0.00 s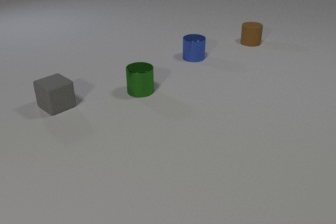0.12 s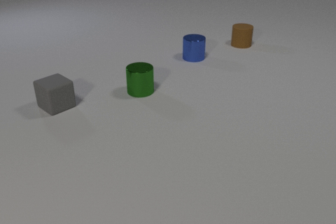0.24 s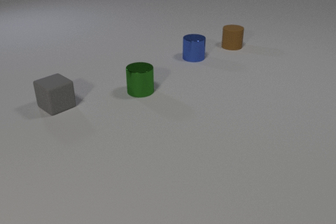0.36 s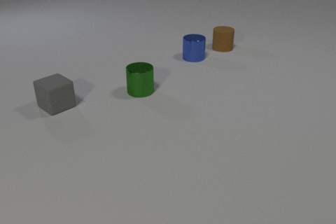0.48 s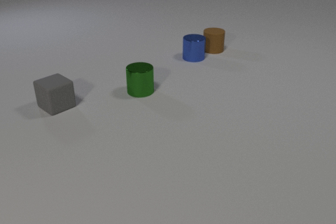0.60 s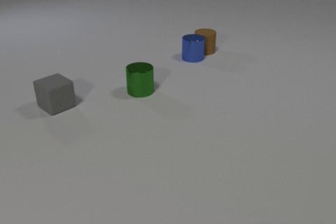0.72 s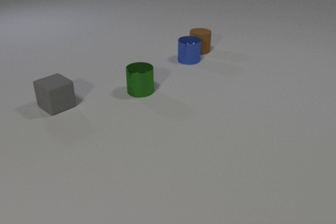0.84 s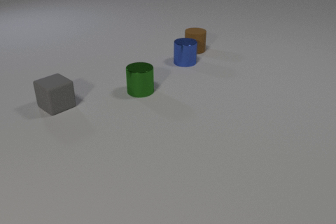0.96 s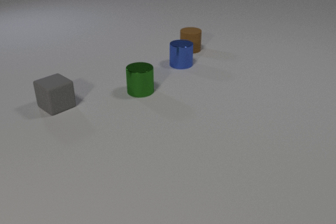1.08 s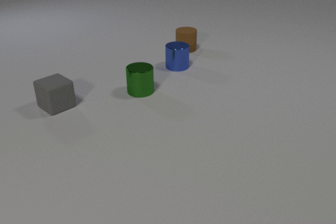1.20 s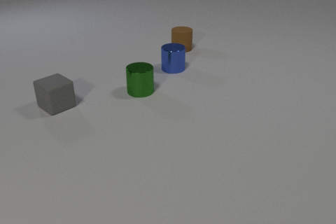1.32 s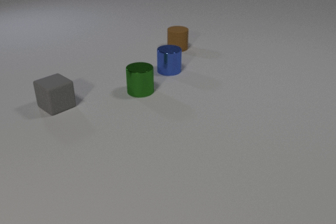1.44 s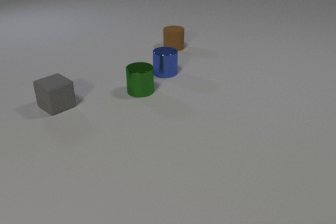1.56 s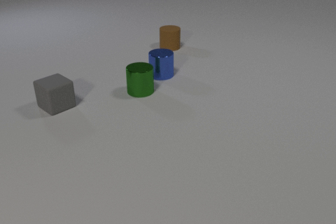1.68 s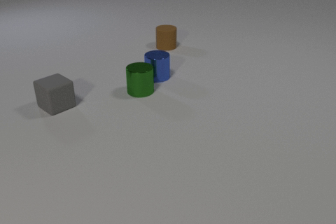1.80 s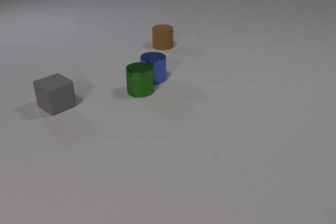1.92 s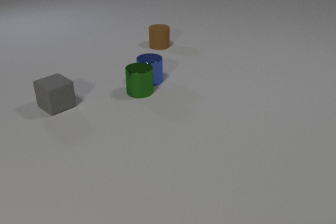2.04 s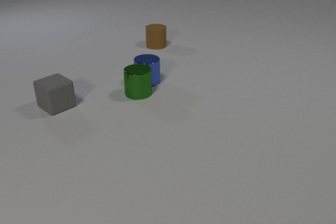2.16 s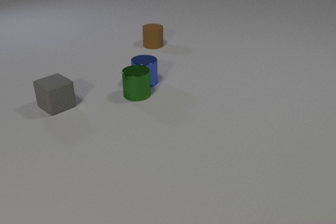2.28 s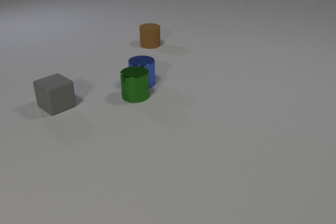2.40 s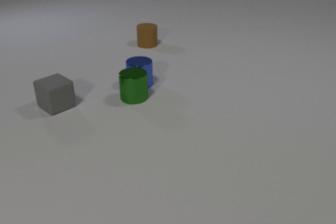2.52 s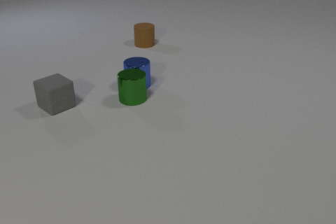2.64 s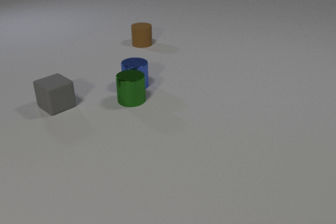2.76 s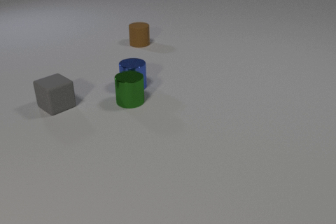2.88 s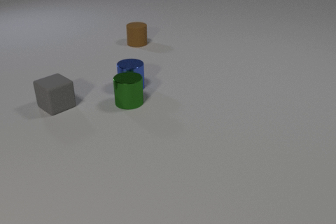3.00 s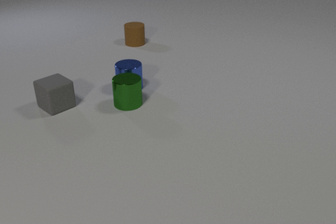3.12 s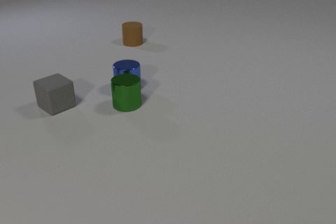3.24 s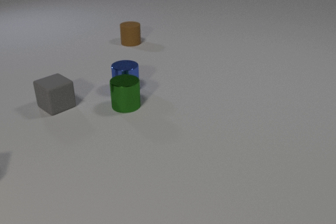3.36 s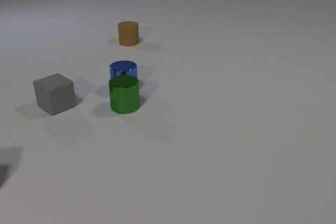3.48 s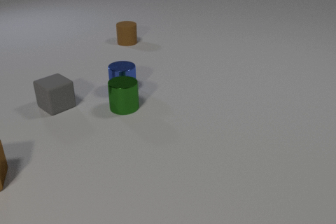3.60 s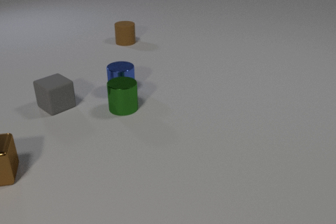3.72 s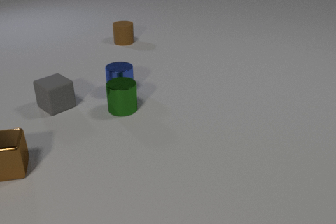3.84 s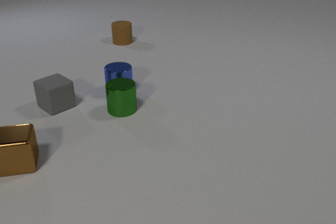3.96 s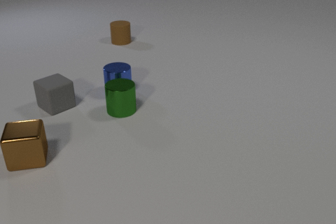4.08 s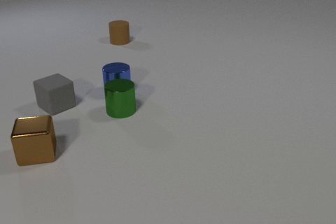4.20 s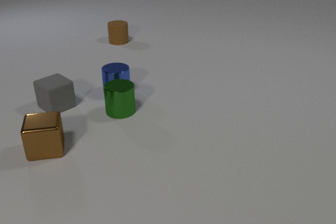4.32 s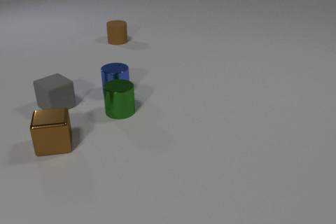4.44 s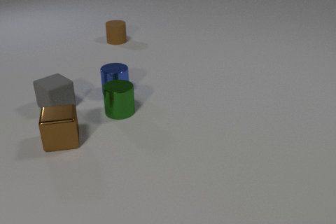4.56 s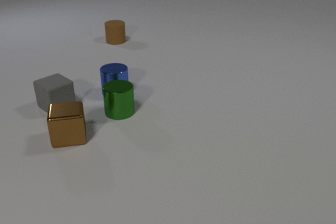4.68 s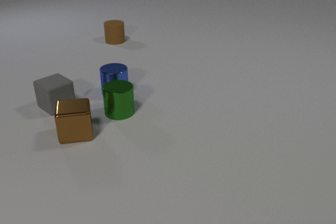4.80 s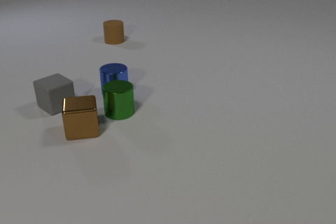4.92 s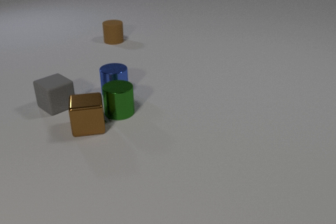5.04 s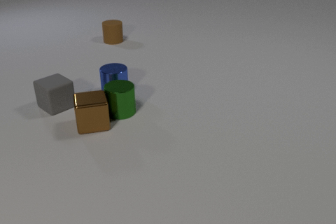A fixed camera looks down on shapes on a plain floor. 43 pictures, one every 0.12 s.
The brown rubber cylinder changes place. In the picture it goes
to the left.
0.00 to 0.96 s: The brown rubber cylinder slides to the left and toward the camera. The blue metal cylinder slides toward the camera and to the left. The brown rubber cylinder and the blue metal cylinder collide.
0.96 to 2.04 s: The brown rubber cylinder slides to the left. The blue metal cylinder slides toward the camera and to the left. The blue metal cylinder and the green metal cylinder collide.
2.04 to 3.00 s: The brown rubber cylinder slides to the left. The blue metal cylinder slides to the left and toward the camera. The green metal cylinder slides toward the camera and to the left.
3.00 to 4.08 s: The brown rubber cylinder slides to the left and away from the camera. The blue metal cylinder slides to the left and toward the camera. The green metal cylinder slides toward the camera and to the left. The brown metal cube comes in at the left edge, slides to the right and away from the camera.
4.08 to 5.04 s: The brown rubber cylinder slides to the left. The brown metal cube slides to the right and away from the camera. The green metal cylinder and the brown metal cube collide.
What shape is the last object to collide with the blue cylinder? cylinder.
What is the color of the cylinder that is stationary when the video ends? blue.
How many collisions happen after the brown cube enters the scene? 1.
